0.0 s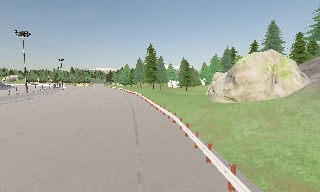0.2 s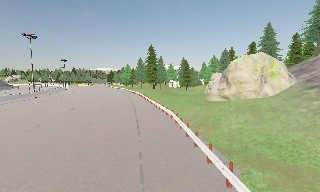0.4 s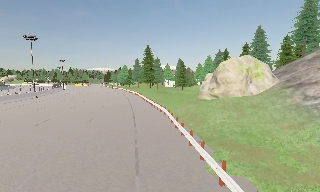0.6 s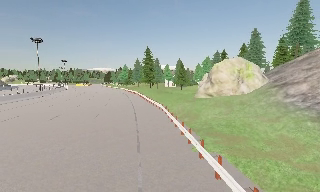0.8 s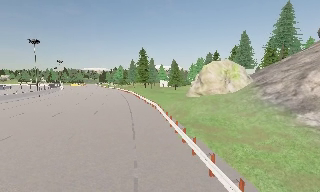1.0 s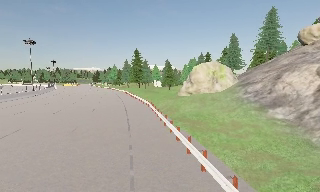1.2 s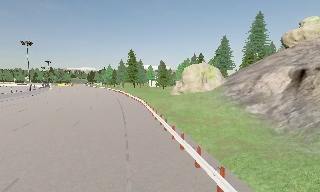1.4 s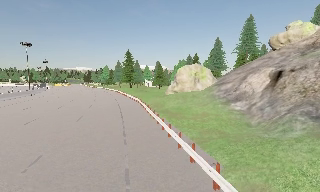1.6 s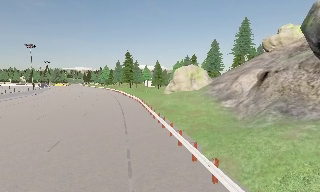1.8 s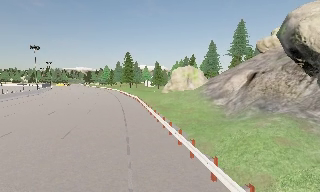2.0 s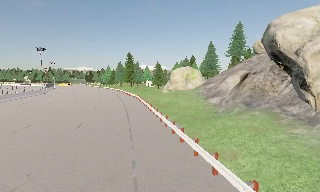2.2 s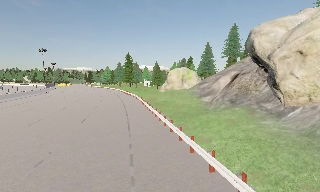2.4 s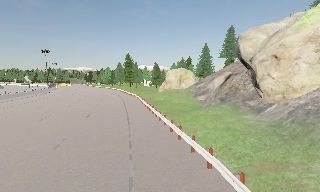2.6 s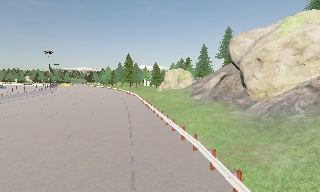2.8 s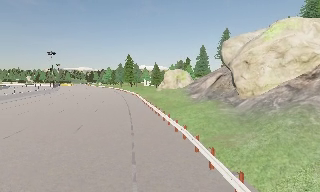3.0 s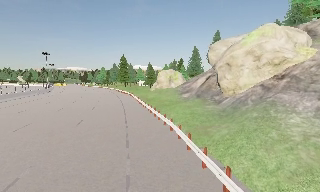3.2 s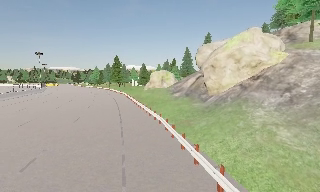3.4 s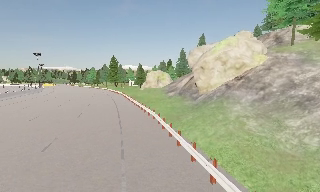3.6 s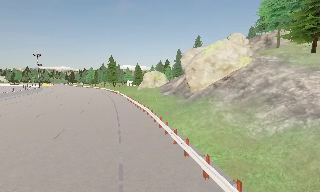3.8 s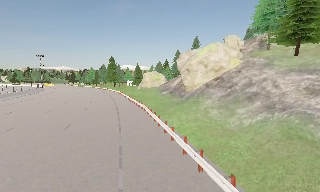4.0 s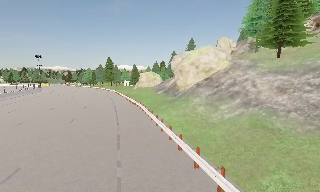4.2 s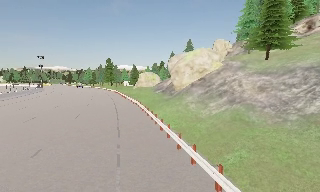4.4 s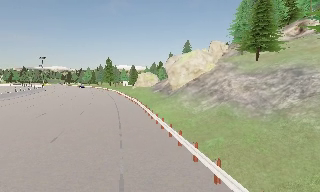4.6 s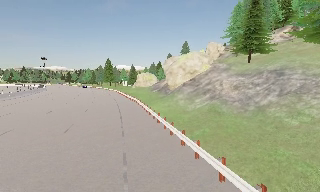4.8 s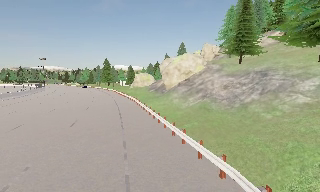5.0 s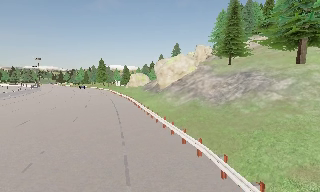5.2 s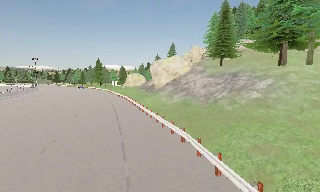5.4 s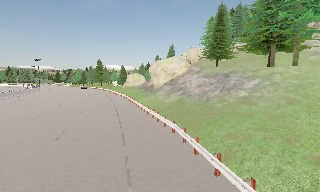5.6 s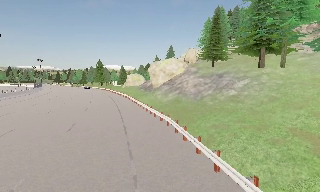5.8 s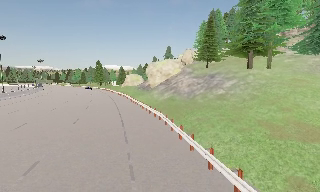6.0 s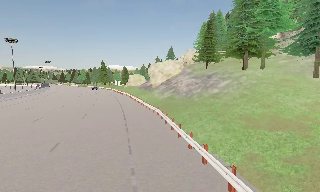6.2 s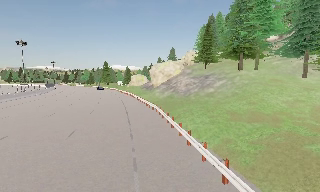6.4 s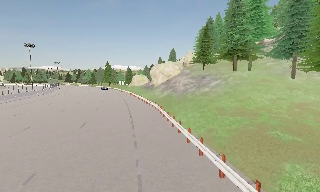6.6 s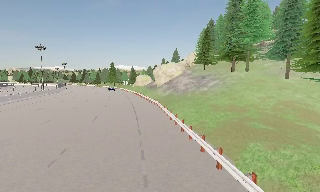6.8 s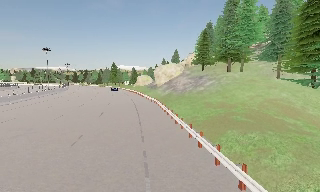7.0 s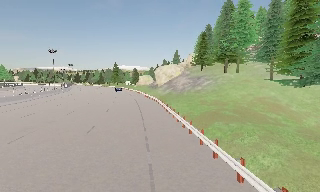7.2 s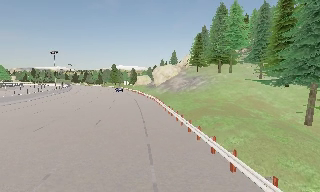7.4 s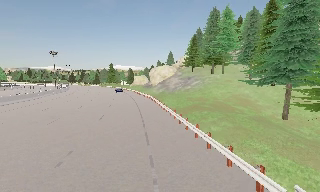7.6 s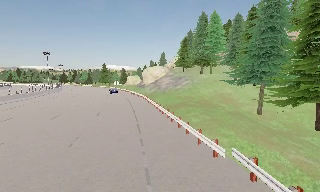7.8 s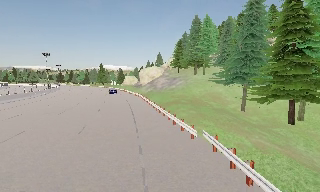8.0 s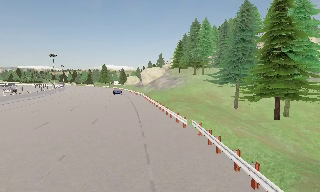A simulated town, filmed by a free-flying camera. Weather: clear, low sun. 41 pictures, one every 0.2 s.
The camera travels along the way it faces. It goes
backward.
0.0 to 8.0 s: The scene slides to the left, as the camera pans about 20 degrees to its right. It travels backward, about 70 m, so what stands in front gets smaller.
The film runs backward here.
